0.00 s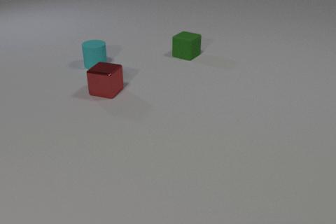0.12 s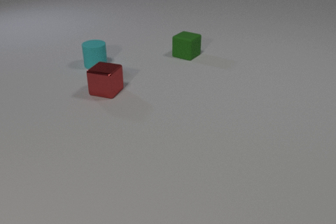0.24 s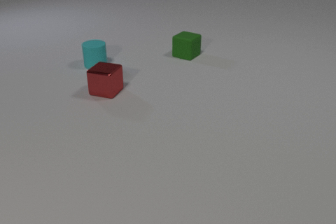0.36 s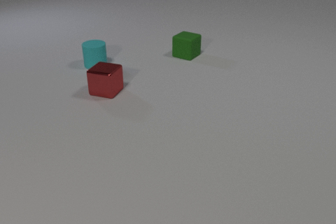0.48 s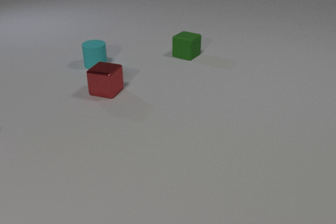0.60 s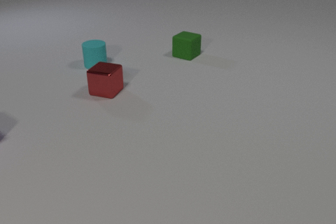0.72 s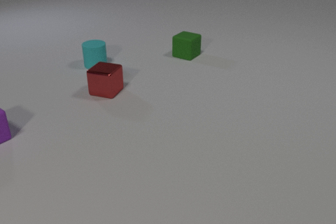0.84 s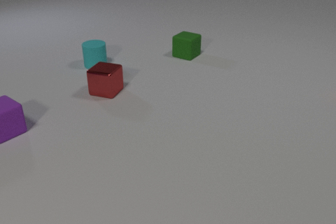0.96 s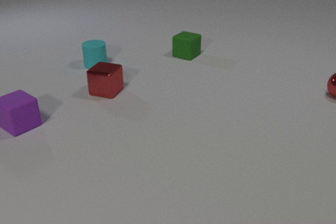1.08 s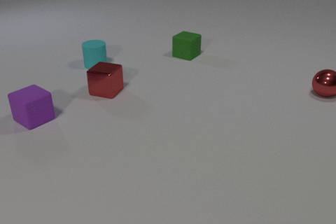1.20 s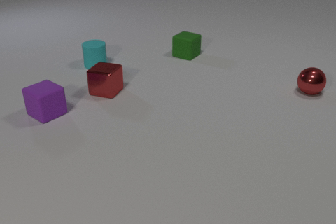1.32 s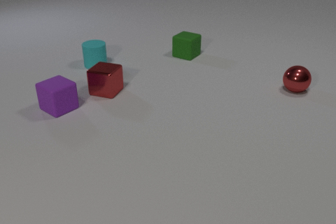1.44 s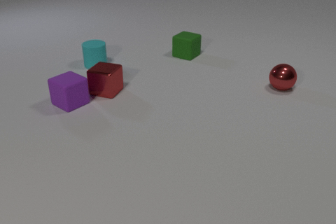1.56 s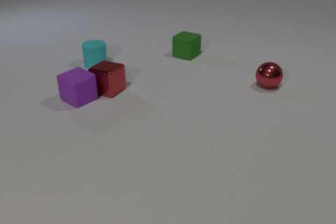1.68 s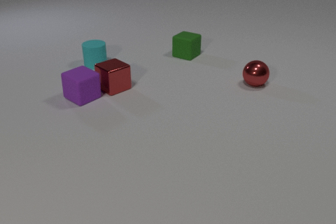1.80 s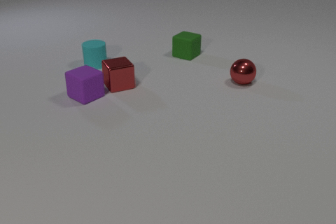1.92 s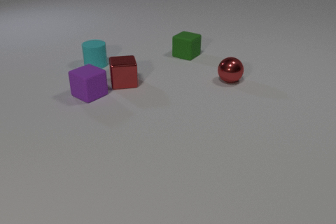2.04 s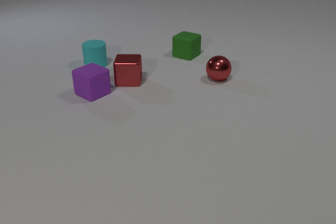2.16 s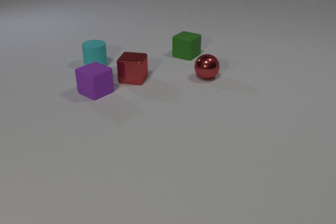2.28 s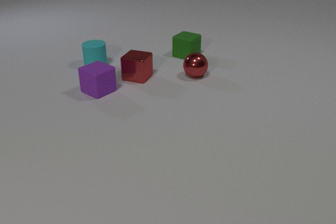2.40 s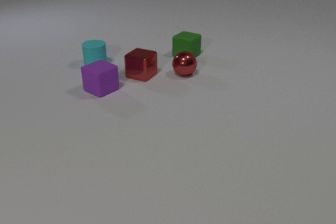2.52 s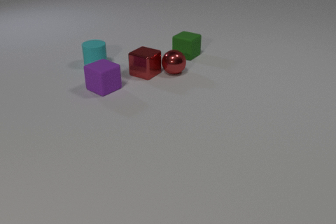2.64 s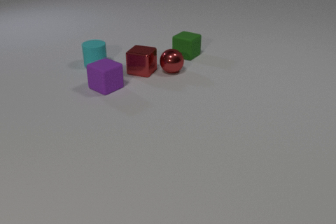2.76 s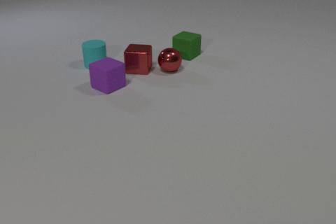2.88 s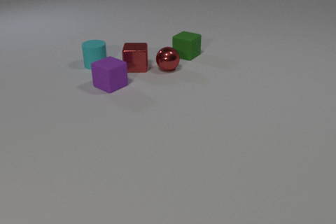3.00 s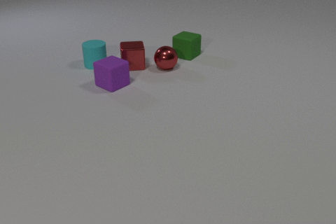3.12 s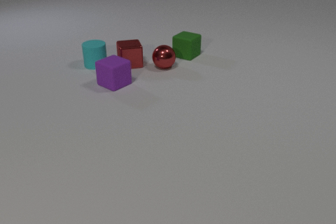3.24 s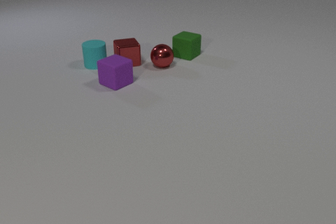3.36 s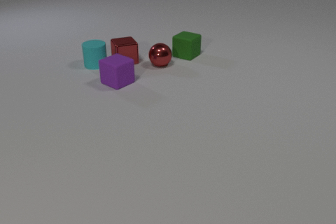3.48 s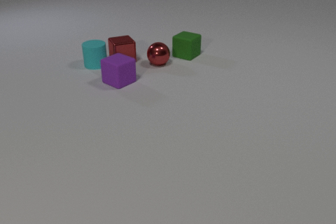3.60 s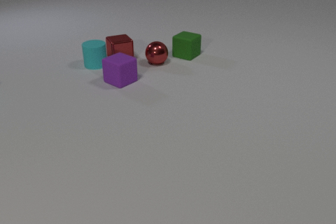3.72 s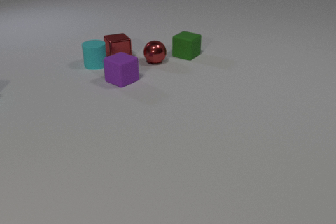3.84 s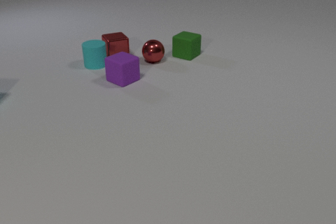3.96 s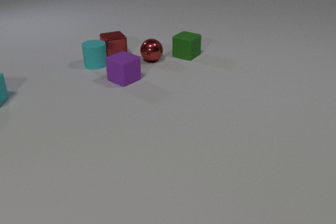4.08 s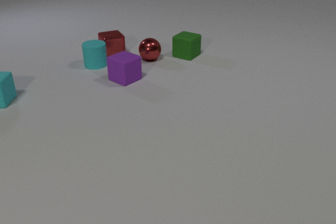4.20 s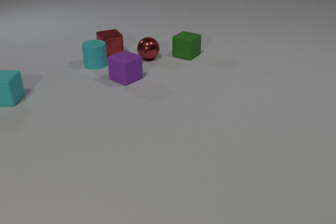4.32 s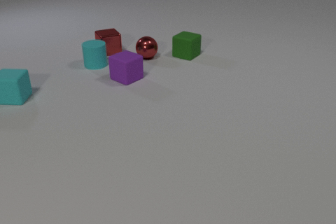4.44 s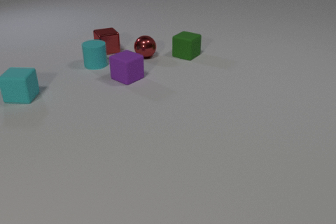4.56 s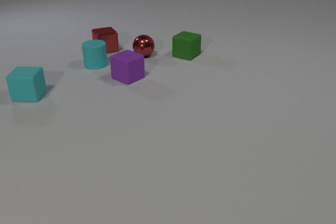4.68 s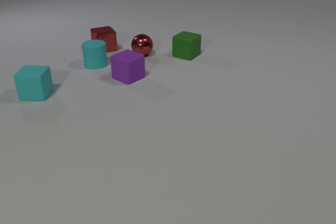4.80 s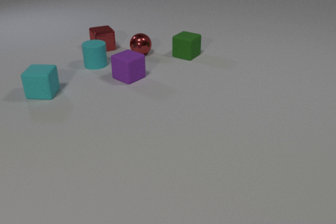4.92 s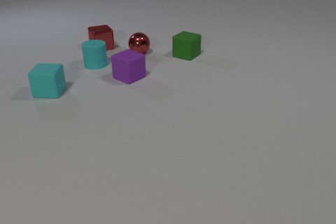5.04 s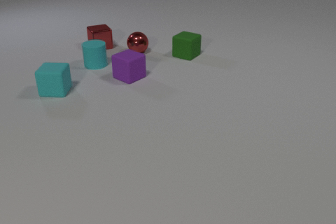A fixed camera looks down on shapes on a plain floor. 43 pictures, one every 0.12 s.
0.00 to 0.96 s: The purple rubber cube comes in at the left edge, slides to the right and away from the camera. The red metal sphere comes in at the right edge.
0.96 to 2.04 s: The purple rubber cube slides to the right and away from the camera. The red metal cube slides to the right and away from the camera, spins clockwise seen from above by about 75 degrees, its near face sliding to the left. The red metal sphere rolls to the left. The purple rubber cube and the red metal cube collide.
2.04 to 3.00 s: The purple rubber cube slides to the right and away from the camera. The red metal cube slides away from the camera. The red metal sphere rolls to the left and away from the camera. The red metal cube and the red metal sphere collide.
3.00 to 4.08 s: The purple rubber cube slides to the right and away from the camera. The red metal cube slides away from the camera and to the left. The cyan rubber cube comes in at the left edge, slides to the right. The red metal sphere rolls away from the camera and to the left.
4.08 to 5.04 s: The red metal cube slides away from the camera and to the left. The cyan rubber cube slides to the right. The red metal sphere rolls away from the camera and to the left.
What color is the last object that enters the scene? cyan.
Are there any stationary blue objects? no.
How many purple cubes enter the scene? 1.
